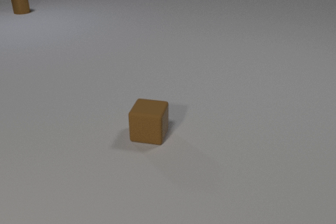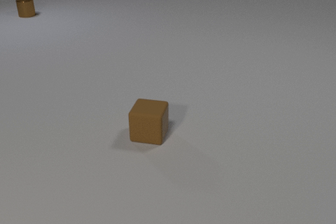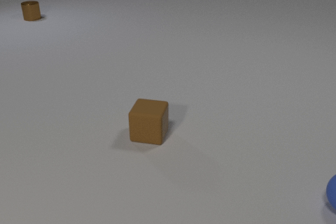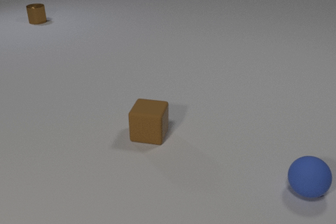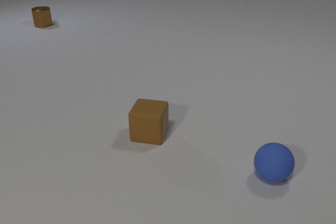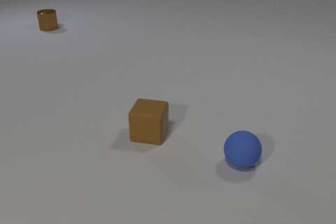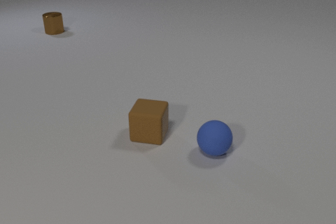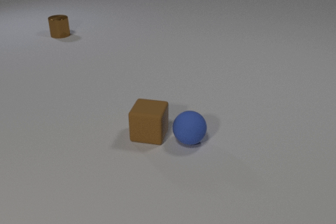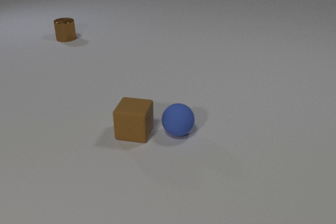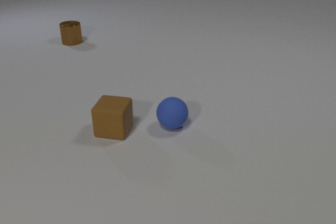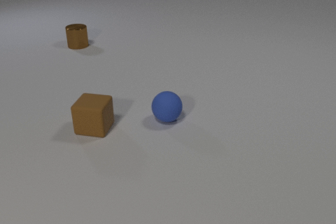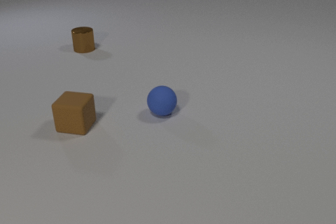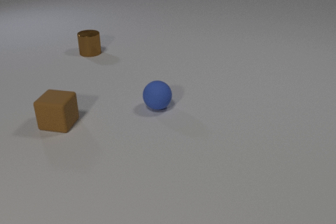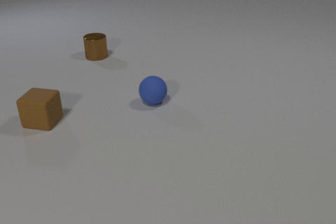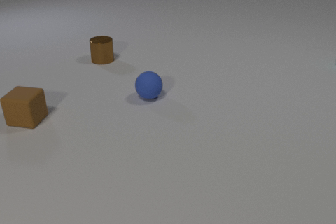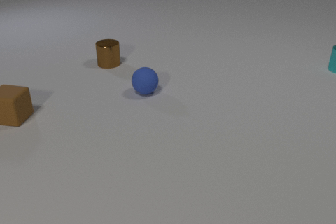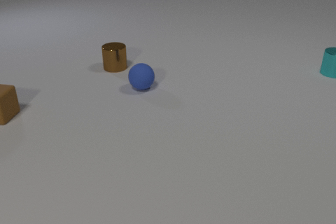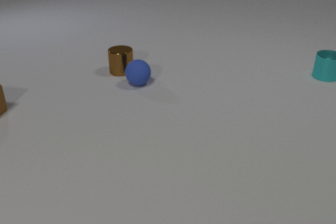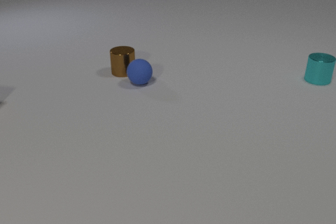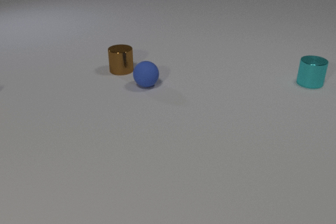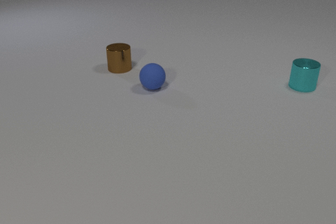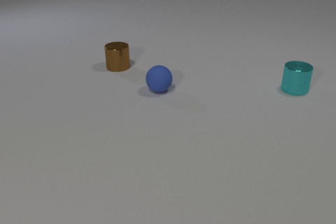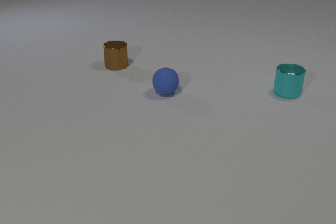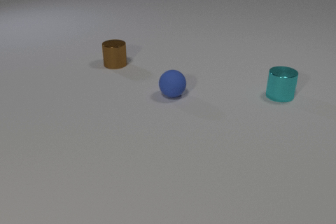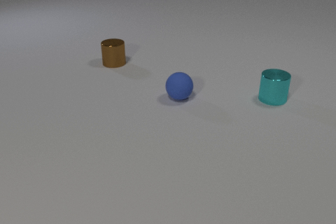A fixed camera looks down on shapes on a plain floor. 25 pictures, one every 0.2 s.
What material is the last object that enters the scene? metal.
How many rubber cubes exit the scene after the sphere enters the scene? 1.
What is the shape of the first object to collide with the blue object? cube.
0.0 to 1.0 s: The blue rubber sphere comes in at the right edge, rolls to the left. The brown metal cylinder slides toward the camera.
1.0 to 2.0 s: The blue rubber sphere rolls to the left and away from the camera. The brown rubber cube slides to the left. The brown metal cylinder slides toward the camera and to the right. The blue rubber sphere and the brown rubber cube collide.
2.0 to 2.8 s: The blue rubber sphere rolls away from the camera. The brown rubber cube slides to the left and away from the camera. The brown metal cylinder slides toward the camera and to the right.
2.8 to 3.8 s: The blue rubber sphere rolls away from the camera. The brown rubber cube slides to the left and away from the camera, leaves at the left edge. The brown metal cylinder slides toward the camera and to the right. The cyan metal cylinder slides toward the camera and to the left. The blue rubber sphere and the brown metal cylinder collide.
3.8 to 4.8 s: The blue rubber sphere rolls to the right and toward the camera. The brown metal cylinder slides away from the camera. The cyan metal cylinder slides toward the camera and to the left.
